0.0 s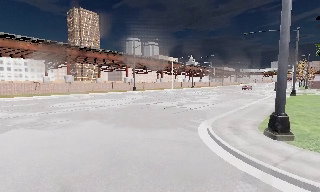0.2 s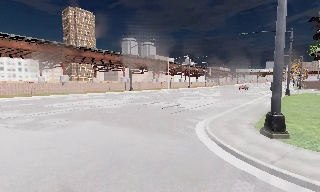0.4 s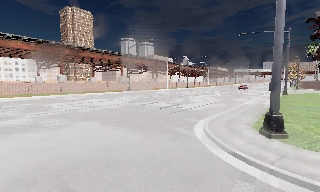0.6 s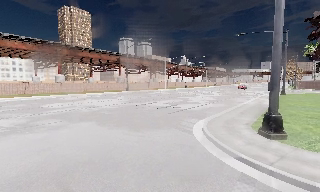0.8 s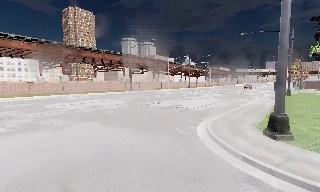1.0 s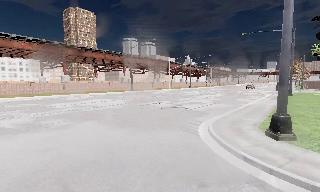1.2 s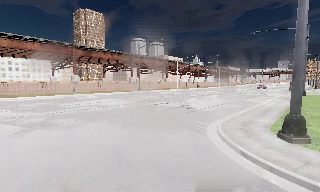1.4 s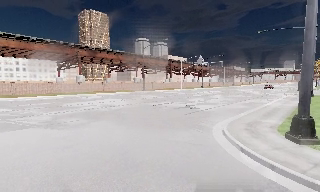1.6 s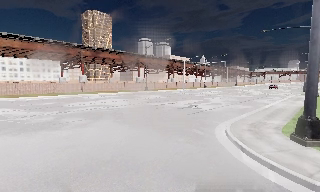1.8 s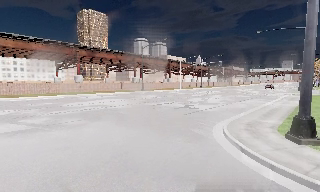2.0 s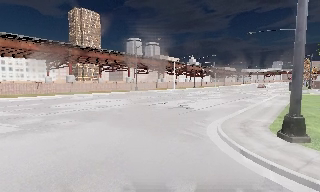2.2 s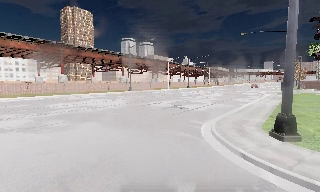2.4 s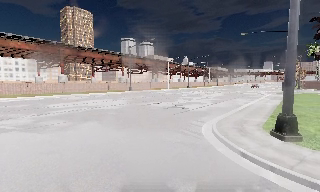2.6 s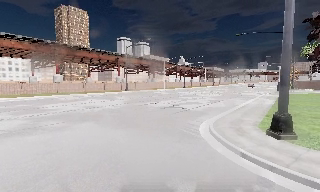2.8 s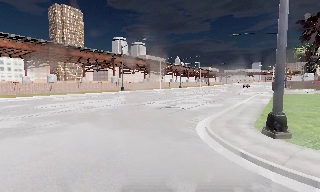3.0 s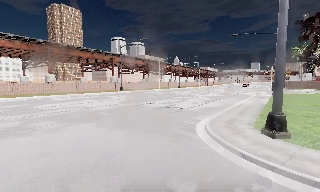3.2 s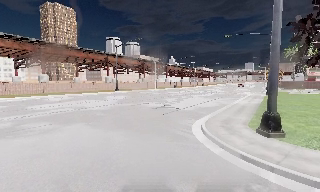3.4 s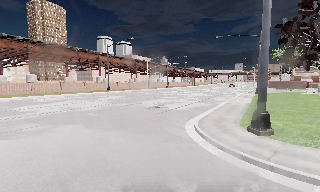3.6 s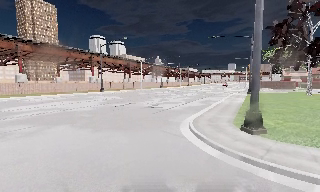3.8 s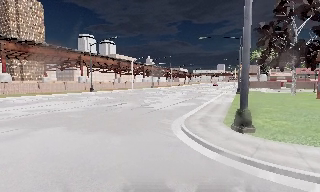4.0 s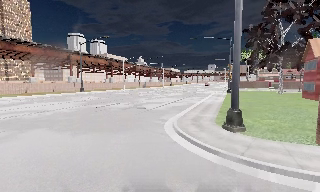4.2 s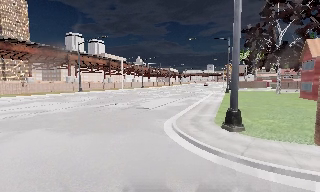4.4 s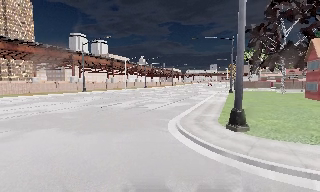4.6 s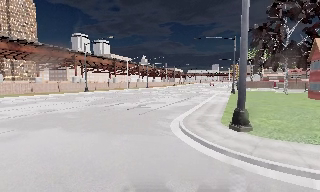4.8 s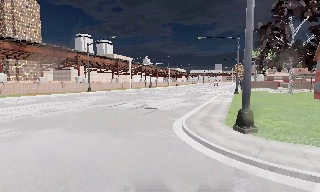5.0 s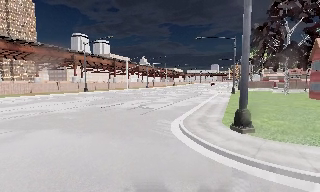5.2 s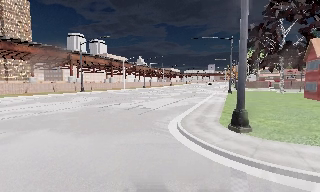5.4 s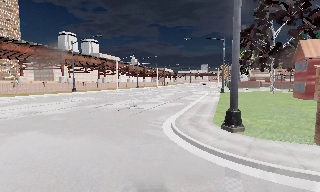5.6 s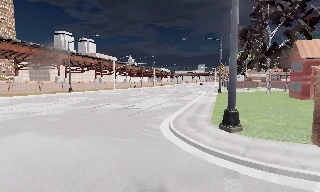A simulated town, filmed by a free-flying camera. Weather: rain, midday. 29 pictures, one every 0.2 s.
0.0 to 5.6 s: The scene slides to the left, as the camera pans about 20 degrees to its right. It travels to its left and forward, about 1 m.
The film runs forward here.
